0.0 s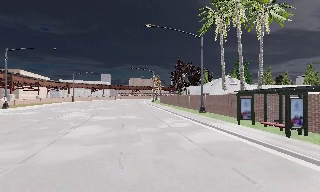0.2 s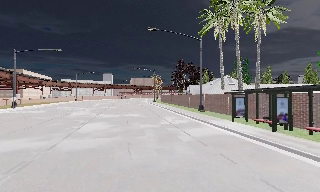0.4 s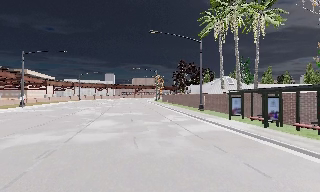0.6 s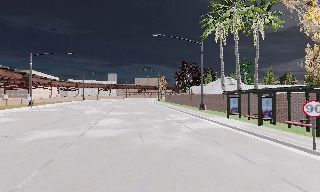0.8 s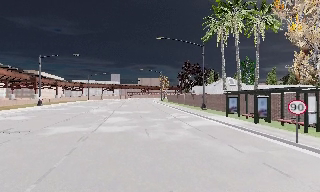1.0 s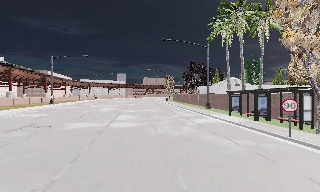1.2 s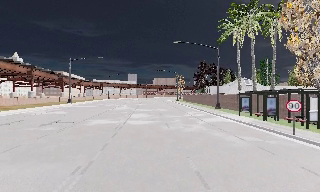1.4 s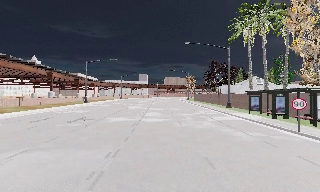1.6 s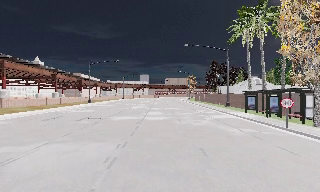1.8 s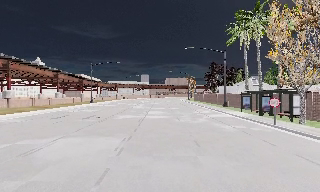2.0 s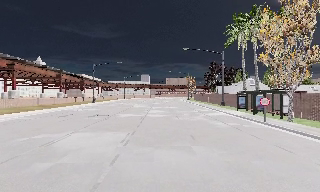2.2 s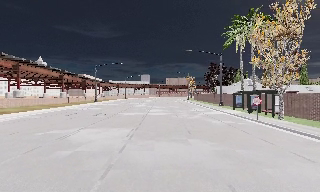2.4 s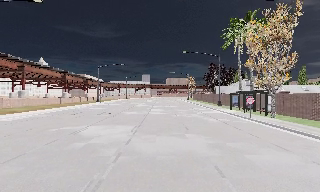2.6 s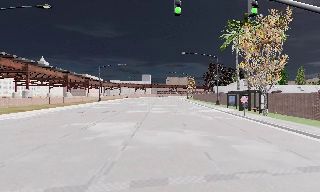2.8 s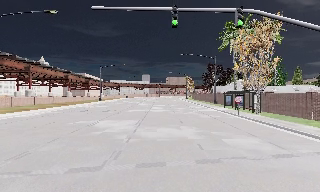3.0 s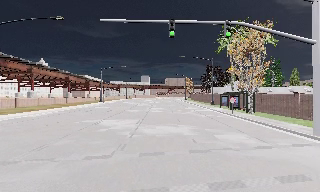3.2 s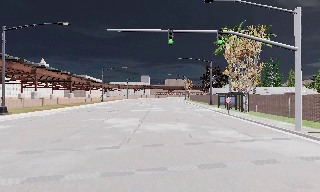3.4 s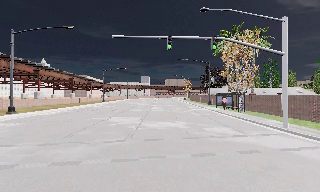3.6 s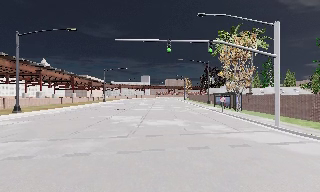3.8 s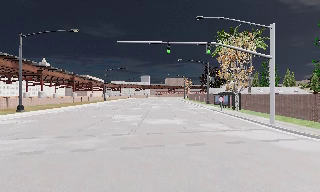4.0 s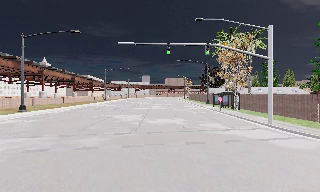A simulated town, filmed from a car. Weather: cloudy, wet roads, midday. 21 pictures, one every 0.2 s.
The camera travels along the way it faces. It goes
backward.
0.0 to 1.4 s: The camera pans to its left, which is counterclockwise from overhead, by about 10 degrees. It travels backward, about 8 m, so what stands in front gets smaller.
1.4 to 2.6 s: The camera travels backward, about 7 m, so what stands in front gets smaller.
2.6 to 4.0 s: The camera travels backward, about 6 m, so what stands in front gets smaller. It loses speed.
The film runs backward here.
